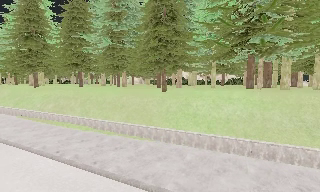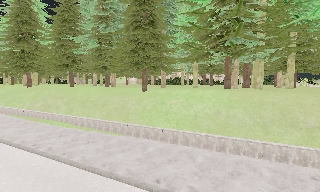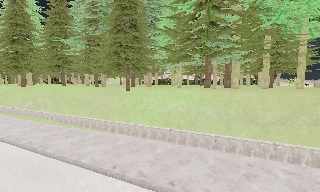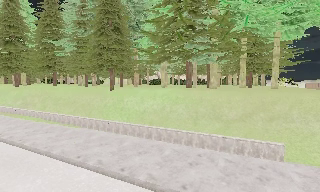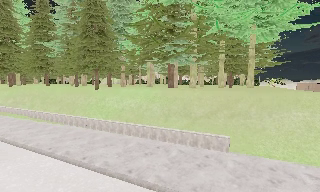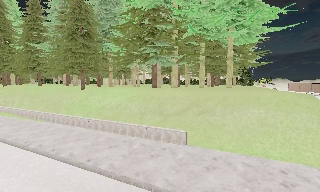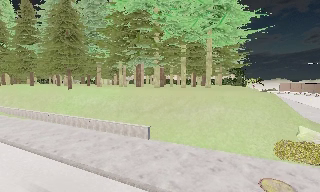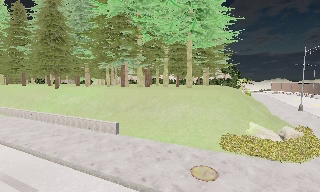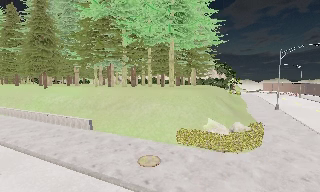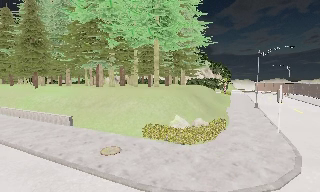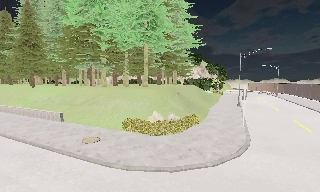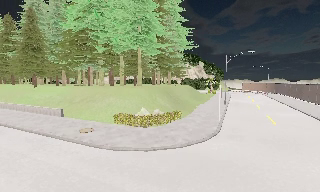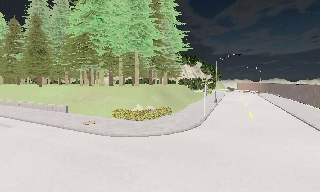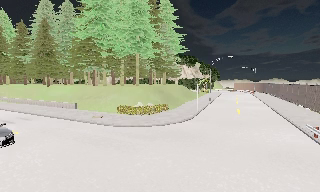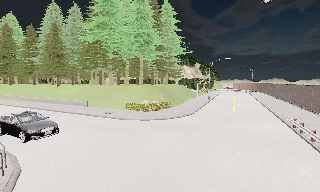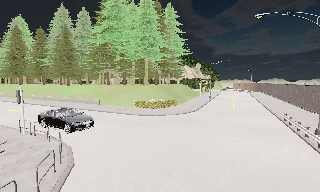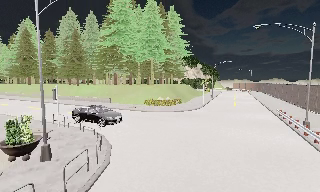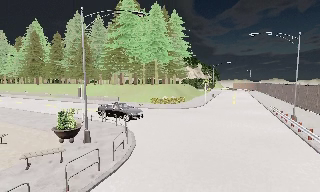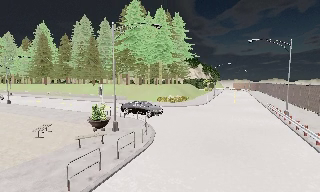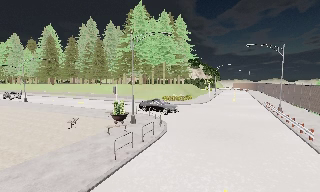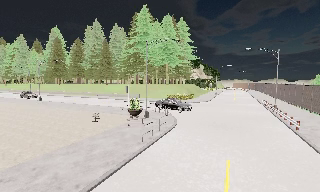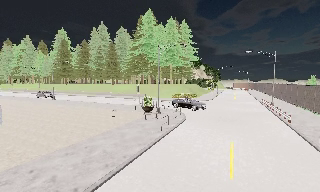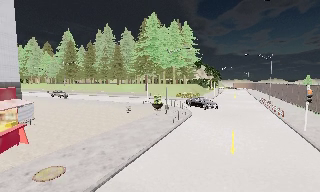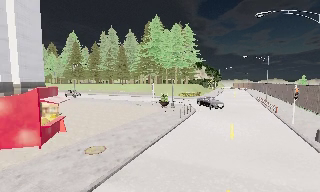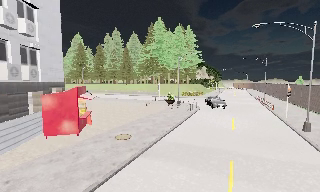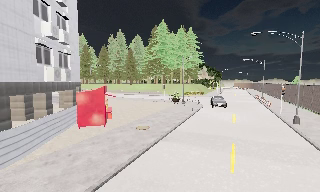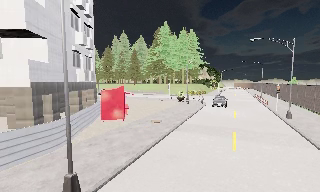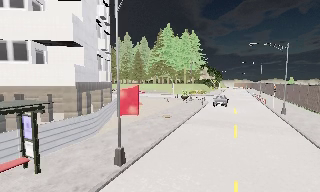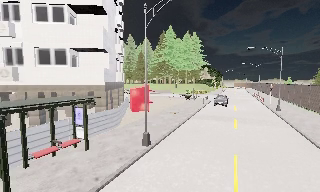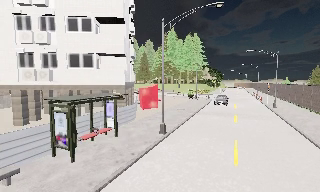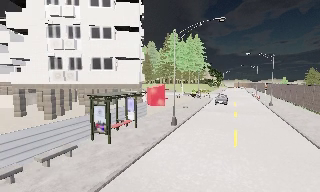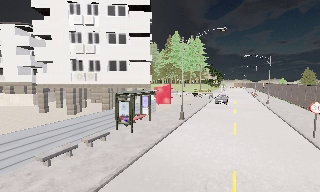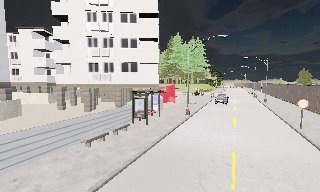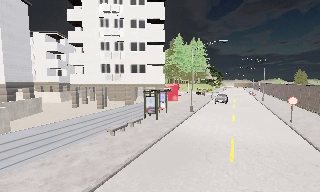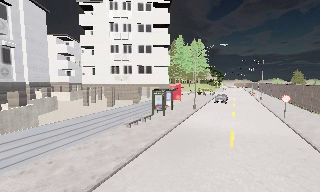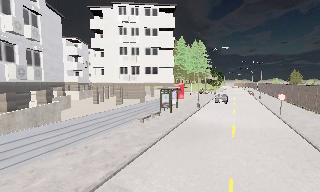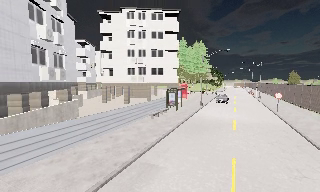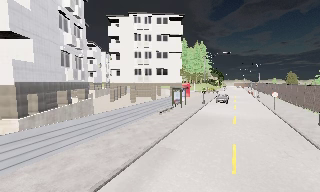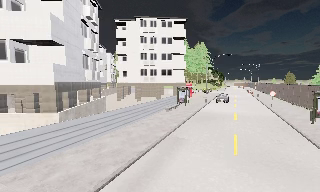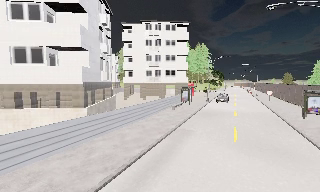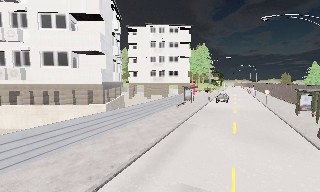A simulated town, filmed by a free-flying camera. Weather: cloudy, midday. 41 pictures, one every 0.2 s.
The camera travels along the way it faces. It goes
backward.
0.0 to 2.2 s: The camera travels to its right and backward, about 25 m, so close, fixed things drift to the left.
2.2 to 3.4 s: The camera travels backward, about 13 m, so what stands in front gets smaller.
3.4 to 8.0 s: The camera travels backward and to its left, about 50 m, so what stands in front gets smaller.
The film runs forward here.
